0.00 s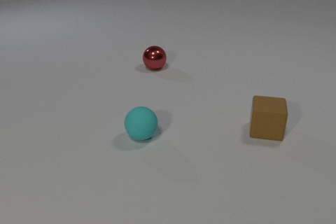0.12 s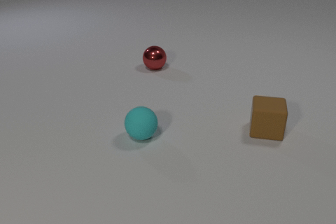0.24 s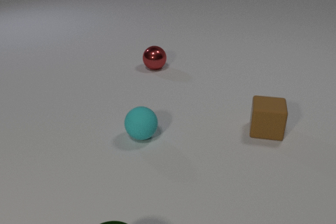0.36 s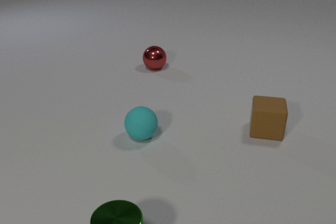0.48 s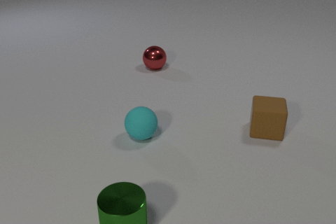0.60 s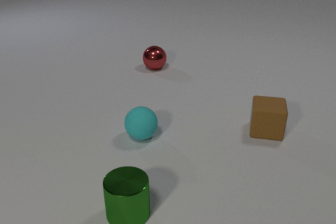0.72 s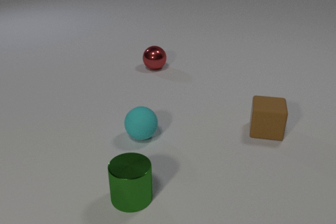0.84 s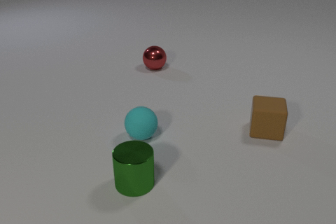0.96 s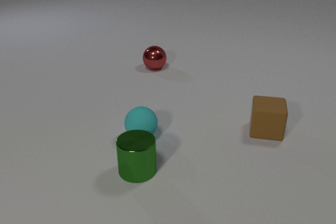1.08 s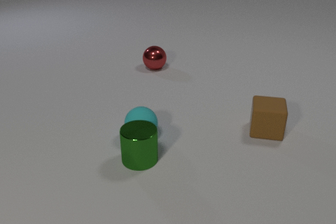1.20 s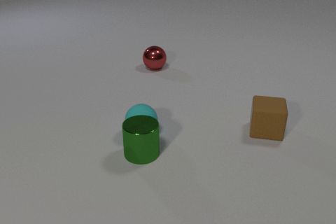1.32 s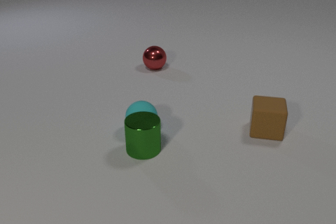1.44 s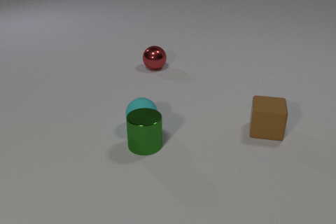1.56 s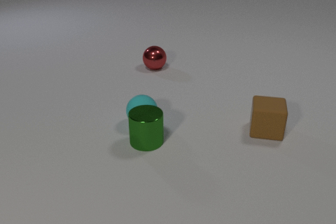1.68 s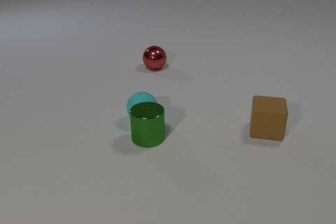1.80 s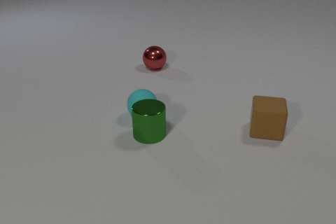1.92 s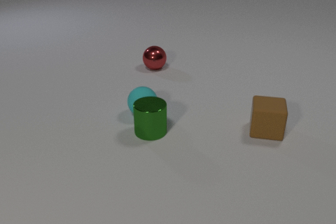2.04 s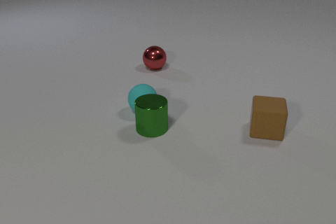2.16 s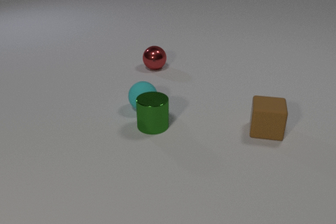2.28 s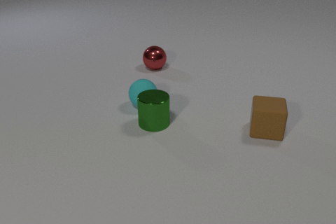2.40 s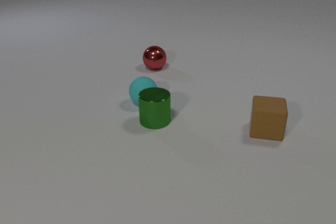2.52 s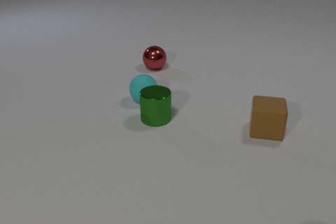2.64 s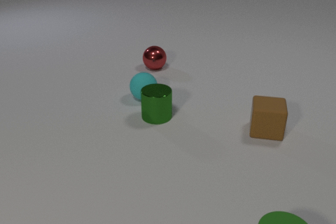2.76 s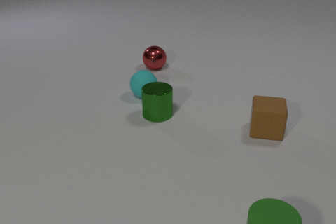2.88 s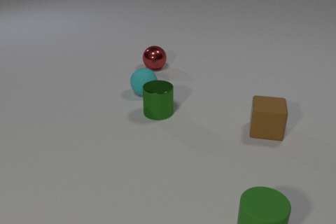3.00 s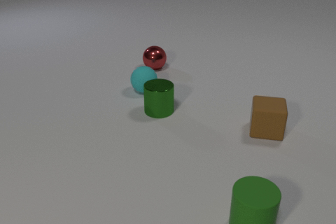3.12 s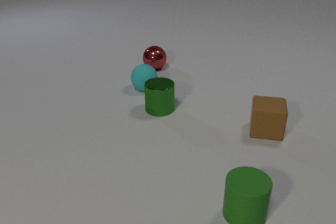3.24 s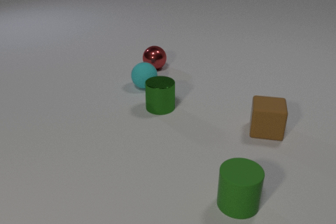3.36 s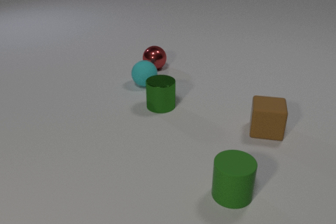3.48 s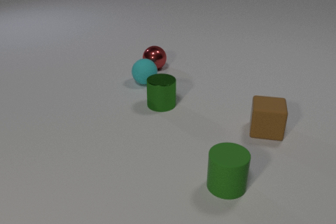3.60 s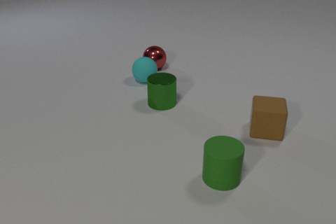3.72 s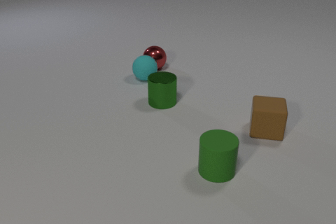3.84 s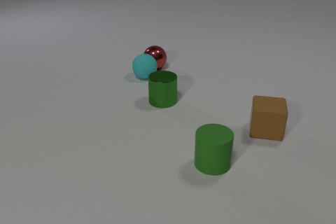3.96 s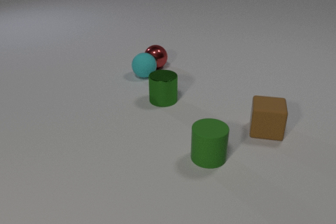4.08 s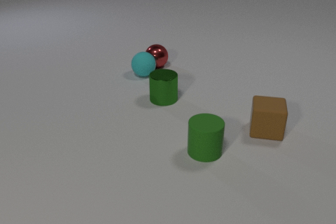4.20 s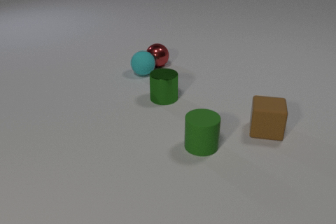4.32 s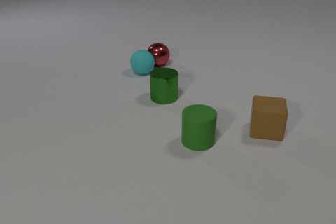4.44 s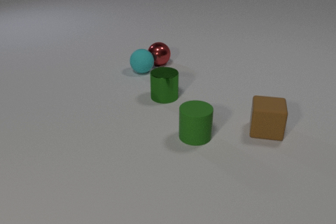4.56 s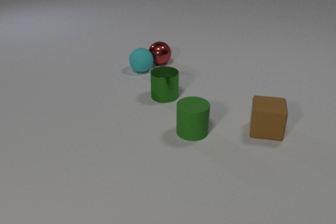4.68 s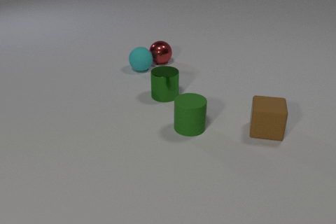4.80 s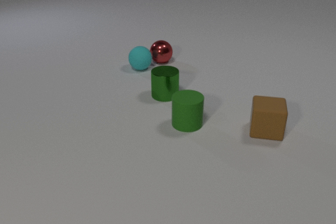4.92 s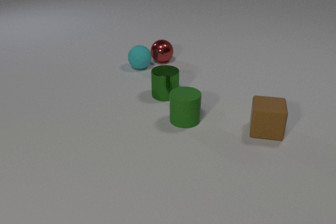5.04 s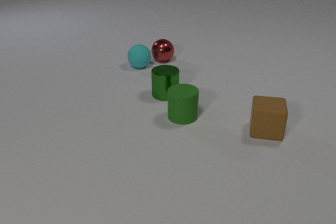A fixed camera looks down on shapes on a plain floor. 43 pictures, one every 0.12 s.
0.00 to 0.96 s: The green metal cylinder comes in at the bottom edge, slides away from the camera.
0.96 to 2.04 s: The green metal cylinder slides away from the camera. The cyan rubber sphere rolls away from the camera. The green metal cylinder and the cyan rubber sphere collide.
2.04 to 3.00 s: The green metal cylinder slides away from the camera. The cyan rubber sphere rolls away from the camera. The green rubber cylinder comes in at the bottom edge, slides away from the camera and to the left.
3.00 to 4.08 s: The green metal cylinder slides away from the camera. The cyan rubber sphere rolls away from the camera. The green rubber cylinder slides away from the camera and to the left. The cyan rubber sphere and the red metal sphere collide.
4.08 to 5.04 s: The green metal cylinder slides away from the camera. The cyan rubber sphere rolls away from the camera. The red metal sphere rolls away from the camera and to the right. The green rubber cylinder slides away from the camera.
Are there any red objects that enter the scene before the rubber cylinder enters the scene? no.
How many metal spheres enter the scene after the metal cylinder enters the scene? 0.
What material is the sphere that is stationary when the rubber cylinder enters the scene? metal.
